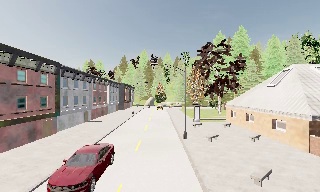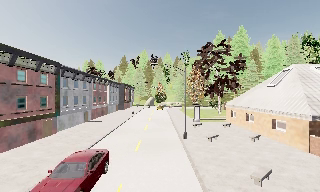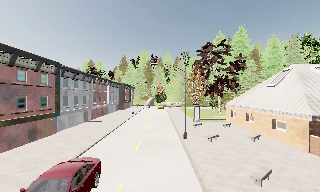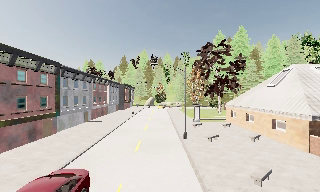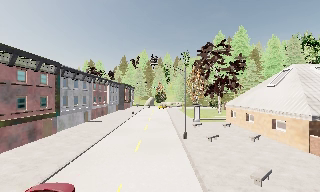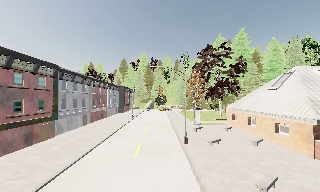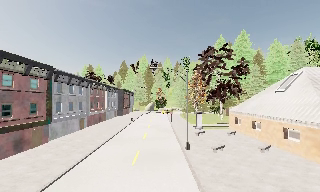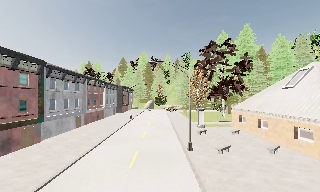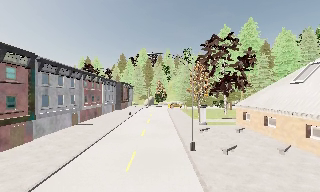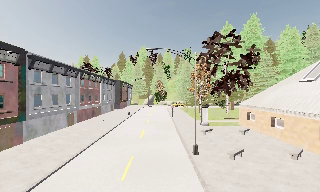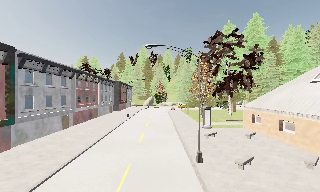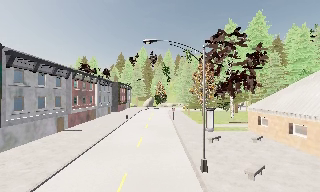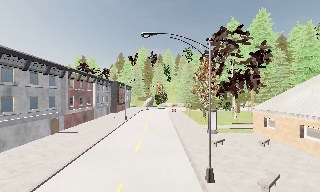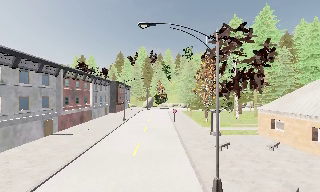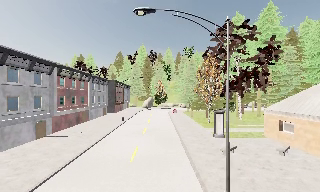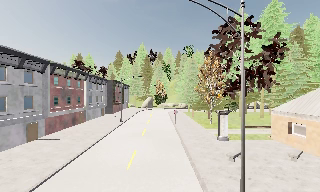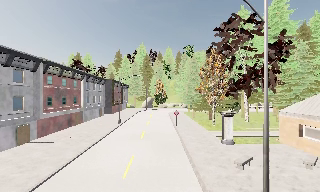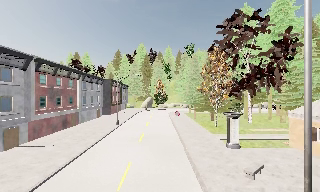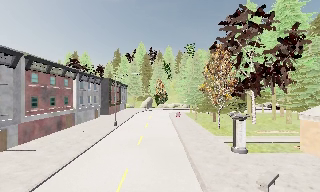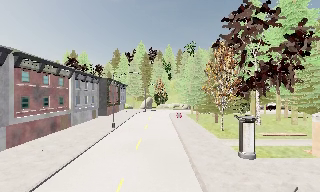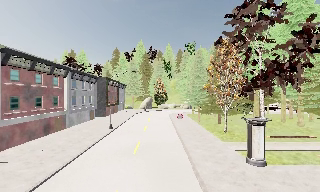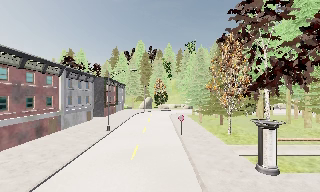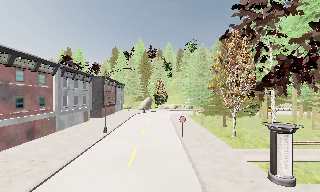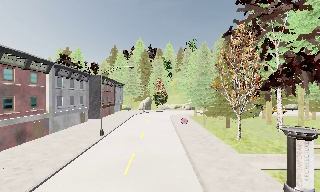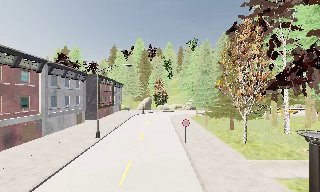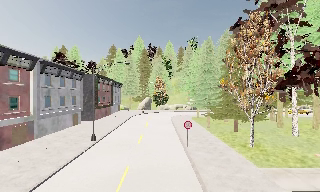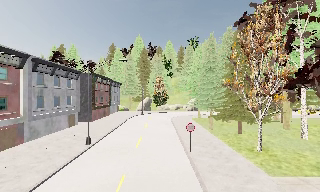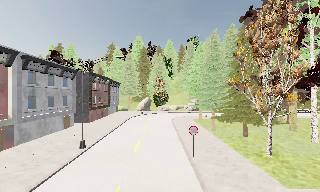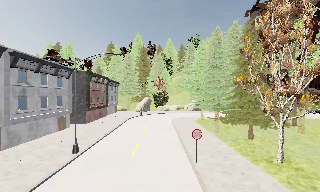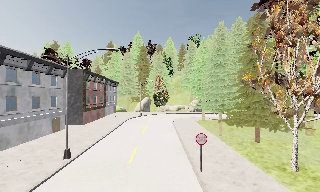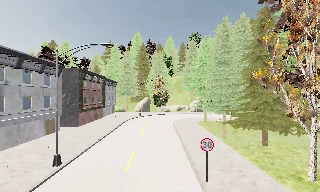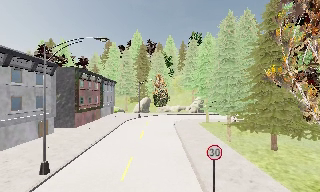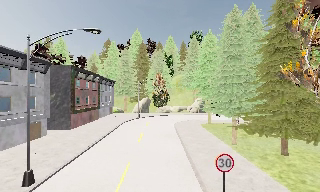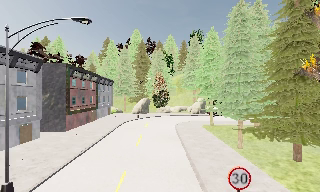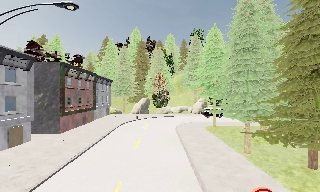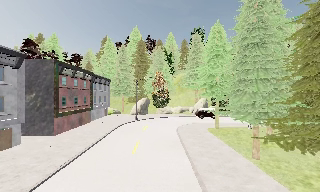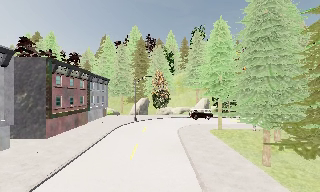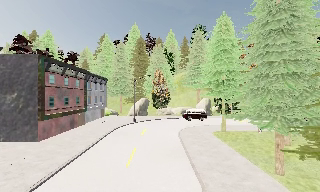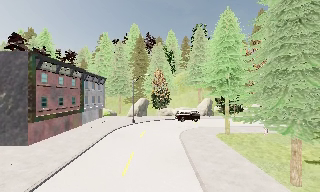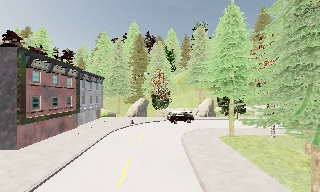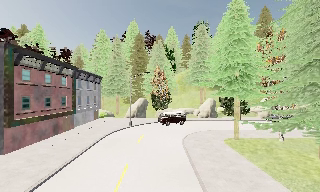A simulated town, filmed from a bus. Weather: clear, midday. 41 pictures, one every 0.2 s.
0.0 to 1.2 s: The camera travels forward, about 1.5 m, so what stands in front looms larger. It gains speed.
1.2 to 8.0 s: The camera travels forward, about 40 m, so what stands in front looms larger.
The film runs forward here.
